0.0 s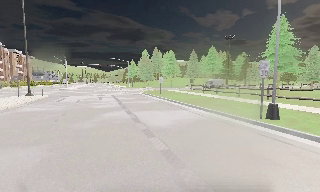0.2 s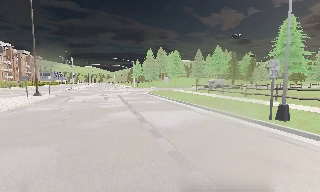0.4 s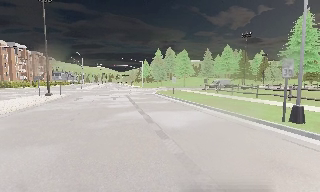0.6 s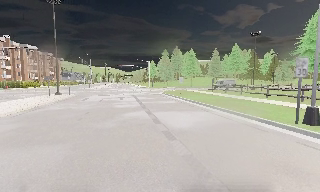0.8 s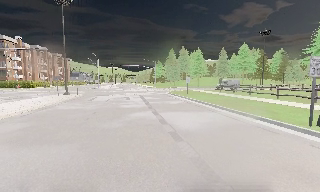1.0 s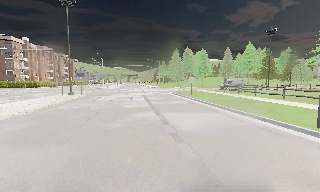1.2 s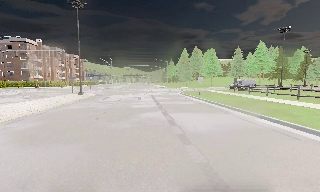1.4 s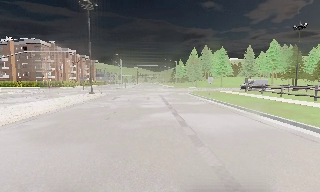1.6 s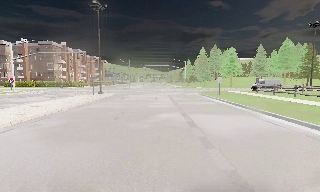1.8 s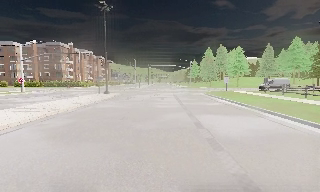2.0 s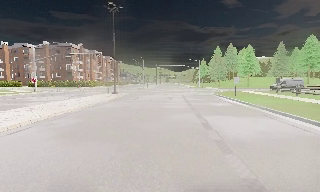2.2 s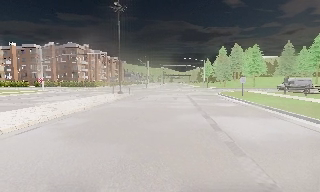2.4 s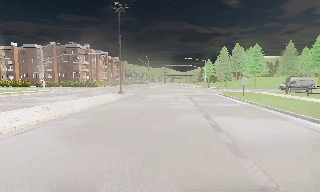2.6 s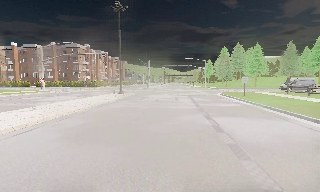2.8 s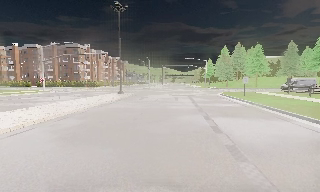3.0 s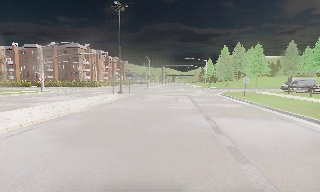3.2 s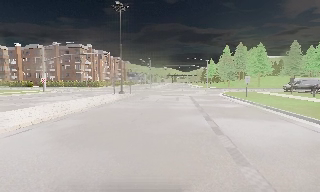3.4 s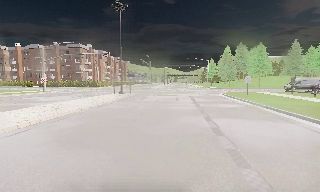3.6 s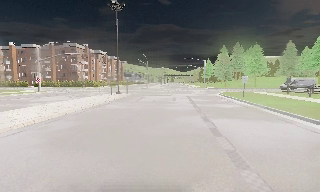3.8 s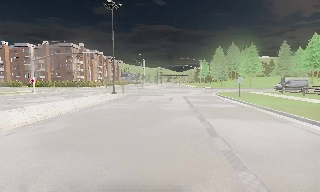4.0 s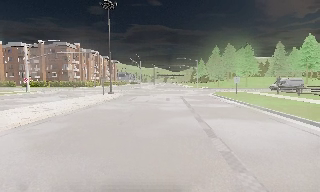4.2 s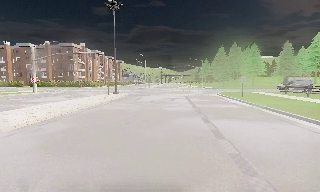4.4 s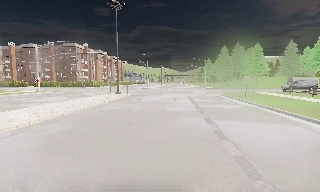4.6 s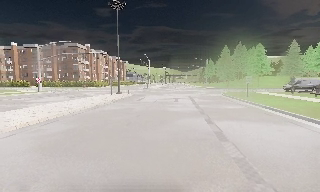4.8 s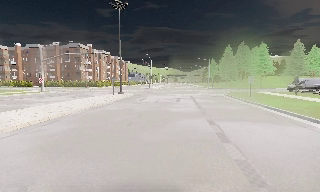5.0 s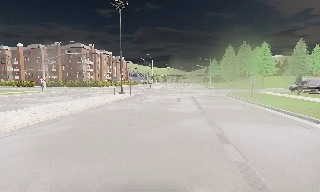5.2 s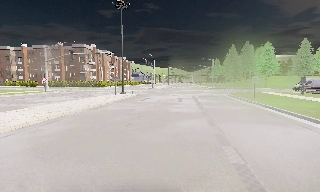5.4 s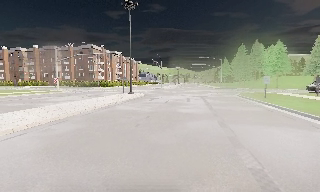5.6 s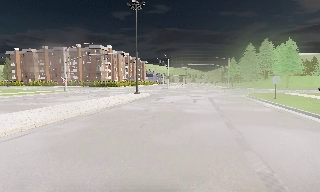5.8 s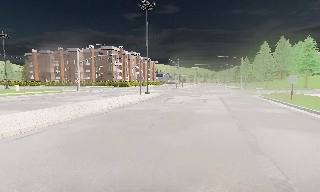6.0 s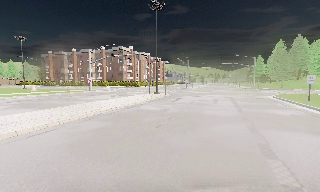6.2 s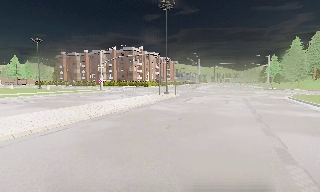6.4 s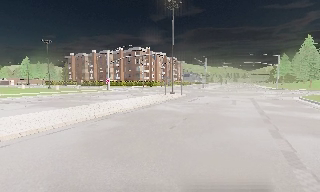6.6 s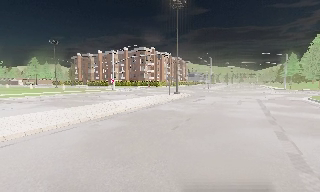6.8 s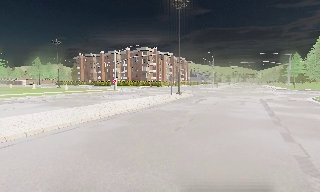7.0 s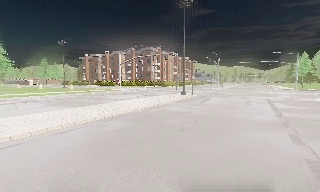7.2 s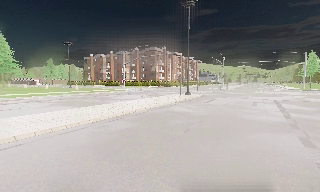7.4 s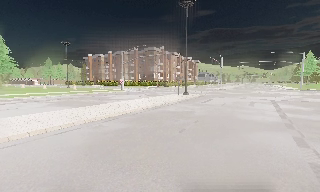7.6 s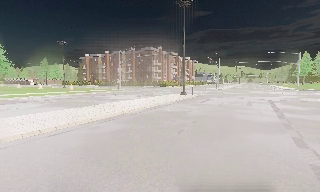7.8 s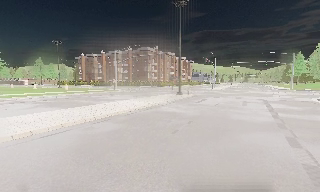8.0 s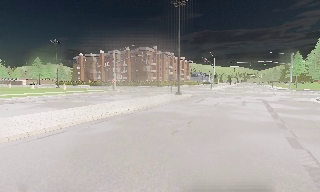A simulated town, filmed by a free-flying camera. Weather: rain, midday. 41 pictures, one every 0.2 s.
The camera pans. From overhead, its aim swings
counterclockwise.
The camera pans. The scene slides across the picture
to the right.
0.0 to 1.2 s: The camera swings to its left by about 15 degrees, and the scene slides to the right. It travels forward, about 0.5 m, so what stands in front looms larger.
1.2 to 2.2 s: The camera swings to its left by about 10 degrees, and the scene slides to the right.
2.2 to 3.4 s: The camera shifts only a little, or ends up much as it began.
3.4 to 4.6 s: The camera travels forward, about 0.5 m, so what stands in front looms larger.
4.6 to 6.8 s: The scene slides to the right, as the camera pans about 25 degrees to its left. It travels forward and to its right, about 1 m, so what stands in front looms larger.
6.8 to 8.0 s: The camera shifts only a little, or ends up much as it began.
The film runs forward here.
